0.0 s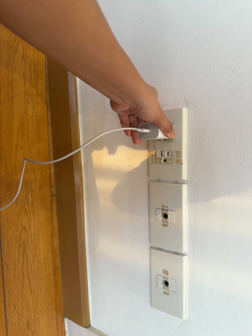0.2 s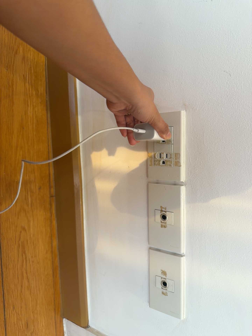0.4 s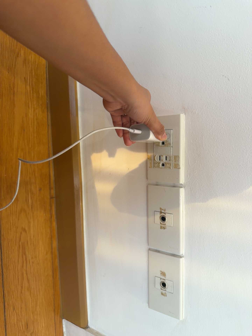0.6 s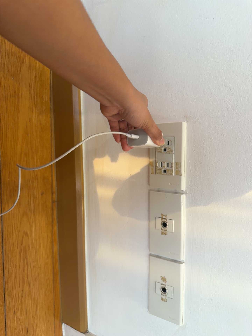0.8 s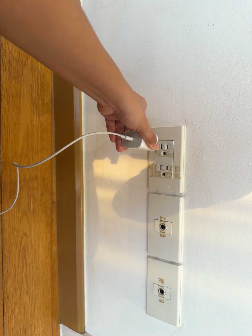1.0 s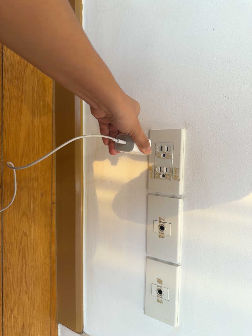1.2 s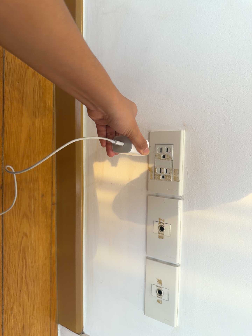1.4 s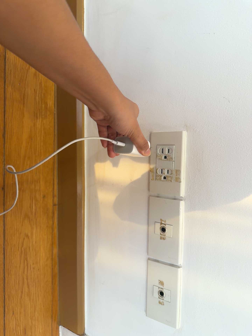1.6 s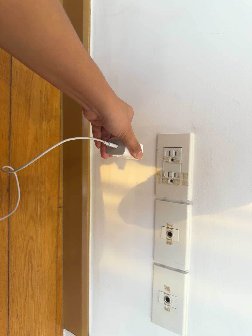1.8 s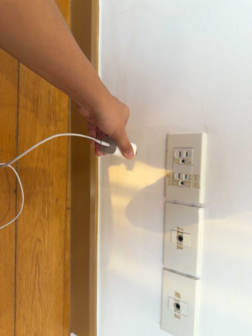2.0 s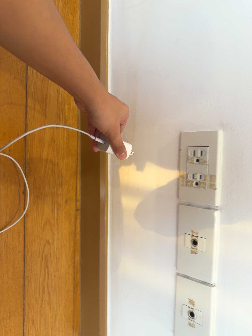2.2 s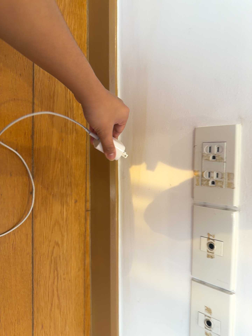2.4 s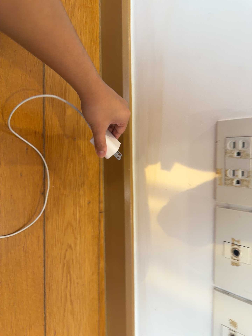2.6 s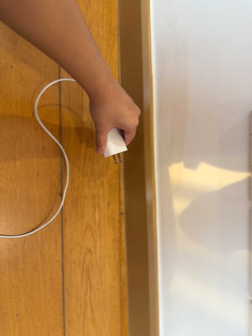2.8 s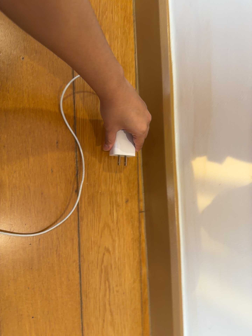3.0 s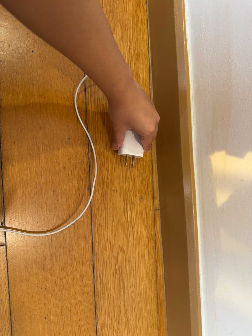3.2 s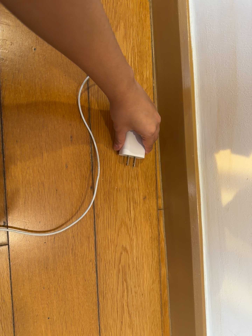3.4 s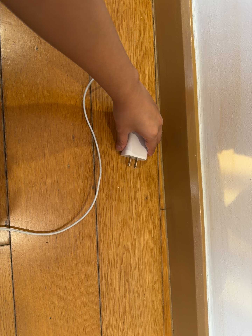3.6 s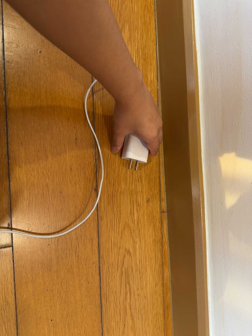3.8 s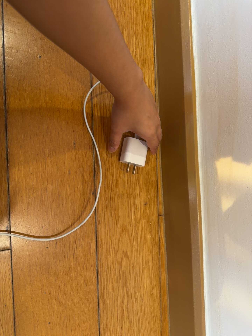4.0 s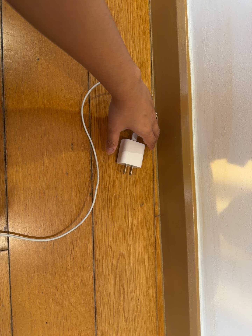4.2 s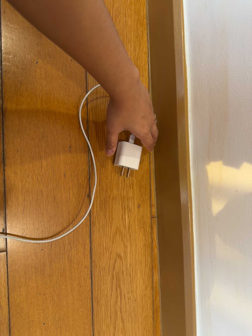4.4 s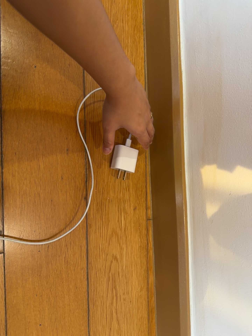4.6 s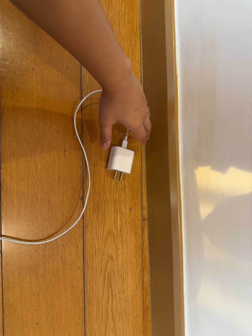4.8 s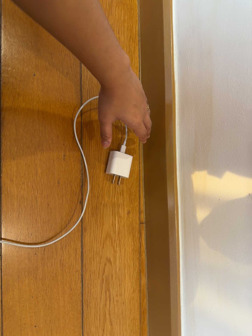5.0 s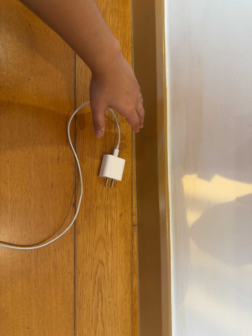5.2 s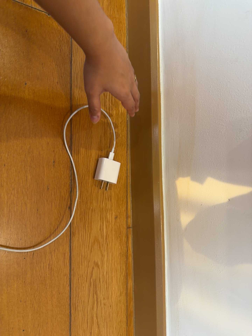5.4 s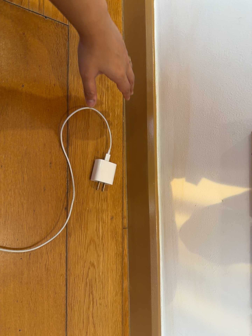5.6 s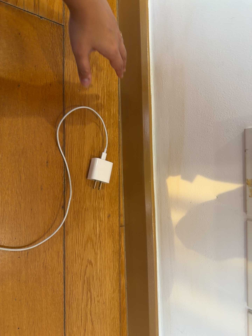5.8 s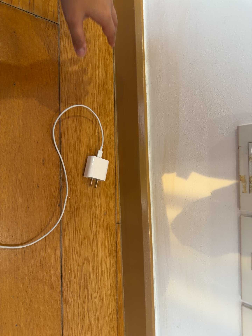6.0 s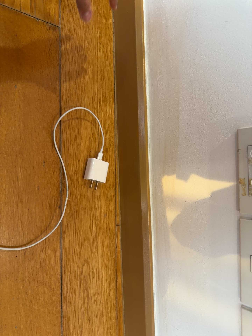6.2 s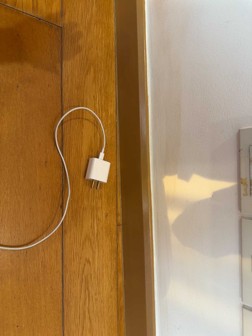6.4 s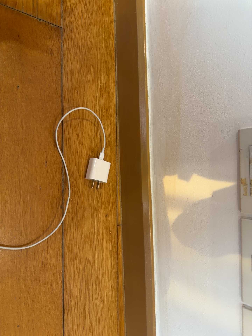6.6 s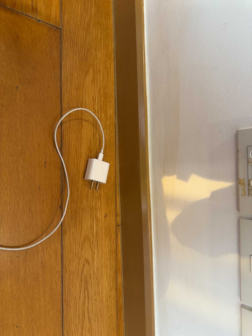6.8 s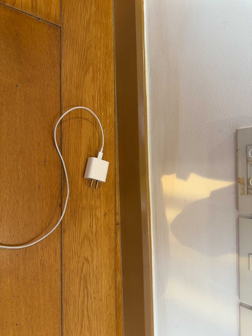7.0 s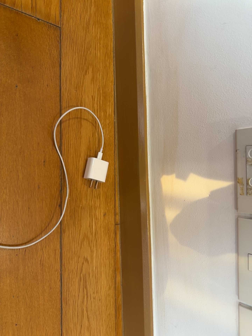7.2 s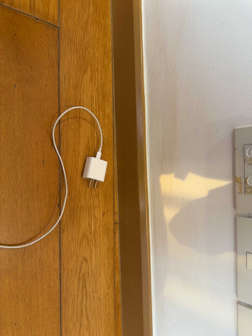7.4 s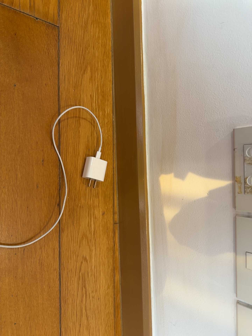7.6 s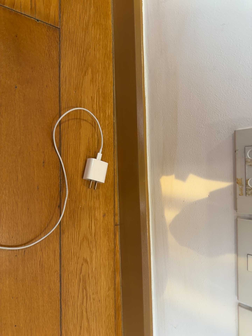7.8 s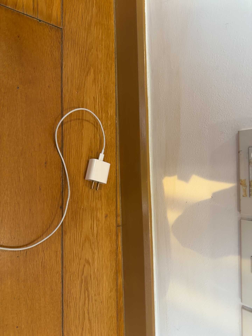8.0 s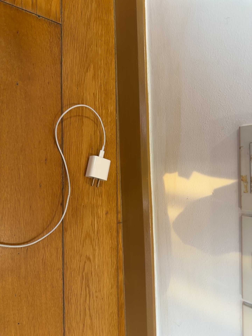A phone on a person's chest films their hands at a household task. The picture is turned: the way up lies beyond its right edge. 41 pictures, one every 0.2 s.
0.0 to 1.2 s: The camera shifts only a little, or ends up much as it began.
1.2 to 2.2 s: The camera travels forward, about 6 cm, so what stands in front looms larger.
2.2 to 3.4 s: The camera pans to its left by about 20 degrees. It travels forward, about 12 cm, so what stands in front looms larger.
3.4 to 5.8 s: The camera pans to its right by about 10 degrees. It travels backward, about 7 cm, so what stands in front gets smaller.
5.8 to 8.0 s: The camera keeps its place and its aim.
The film runs backward here.
